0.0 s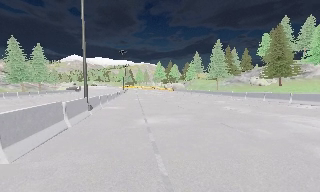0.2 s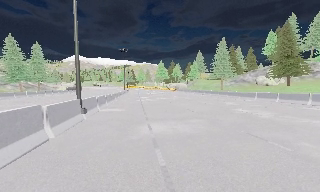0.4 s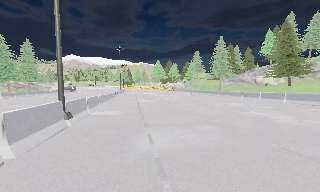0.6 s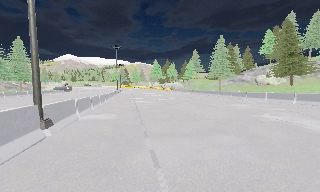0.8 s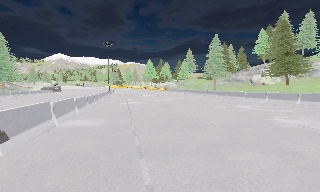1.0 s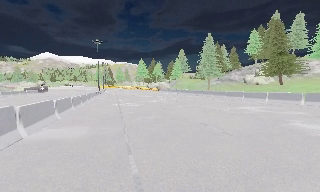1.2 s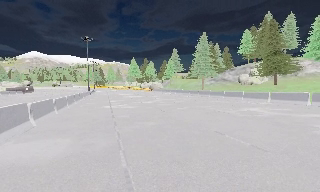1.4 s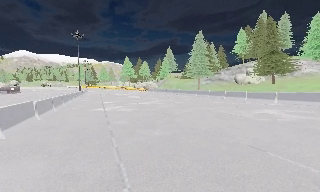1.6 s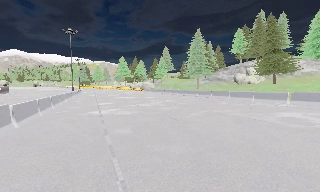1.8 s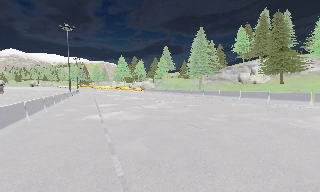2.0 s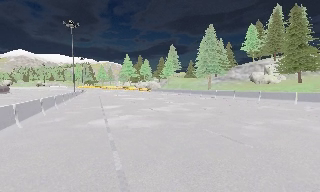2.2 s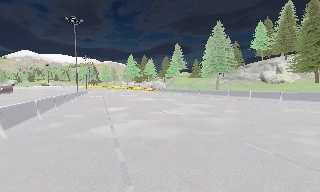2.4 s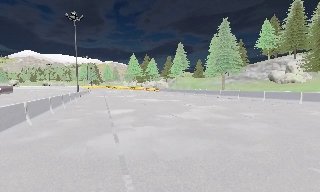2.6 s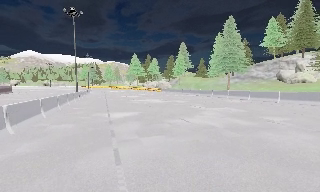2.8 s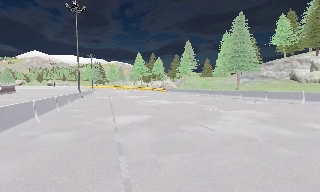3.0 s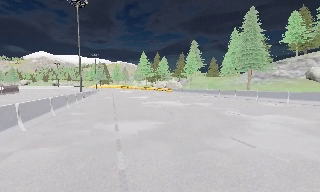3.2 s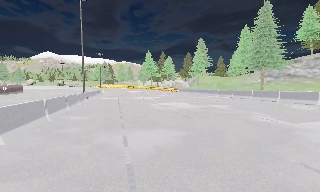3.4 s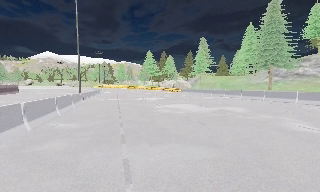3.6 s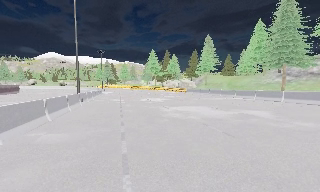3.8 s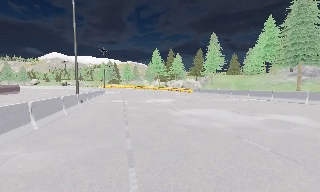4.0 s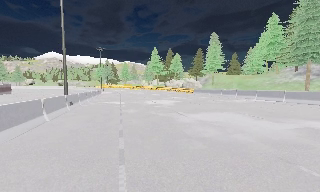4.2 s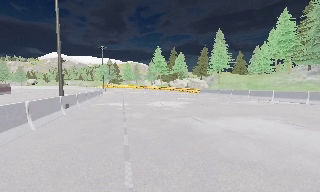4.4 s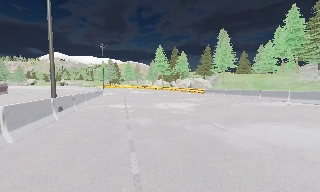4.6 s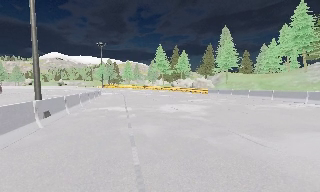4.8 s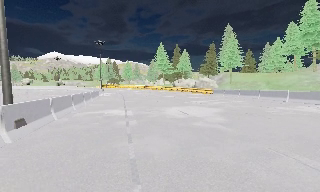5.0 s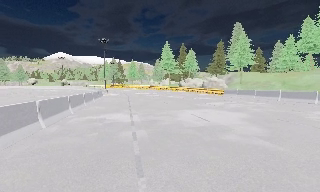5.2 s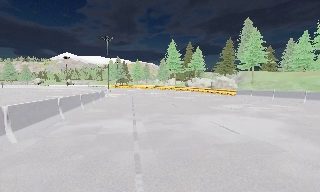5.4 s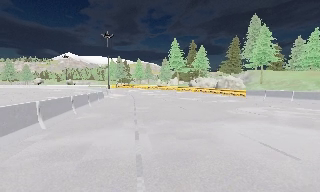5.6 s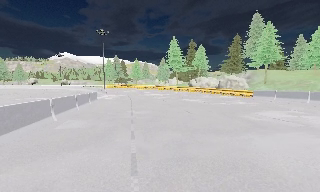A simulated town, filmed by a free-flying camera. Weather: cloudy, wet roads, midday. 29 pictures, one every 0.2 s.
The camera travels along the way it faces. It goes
forward.
0.0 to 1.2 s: The camera travels forward, about 10 m, so what stands in front looms larger.
1.2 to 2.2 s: The camera travels forward and to its left, about 9 m, so what stands in front looms larger.
2.2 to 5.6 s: The camera travels forward, about 30 m, so what stands in front looms larger.
The film runs forward here.
